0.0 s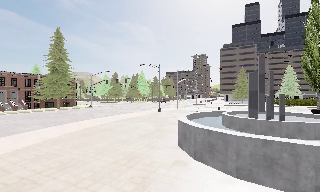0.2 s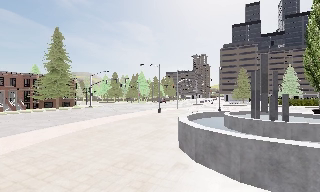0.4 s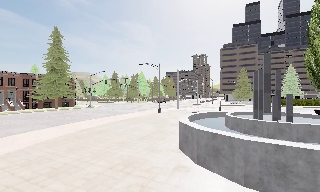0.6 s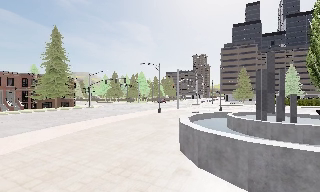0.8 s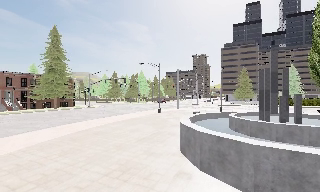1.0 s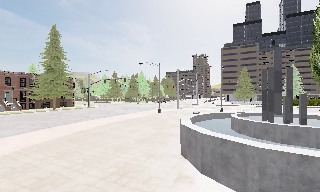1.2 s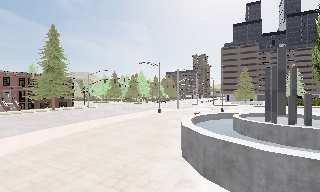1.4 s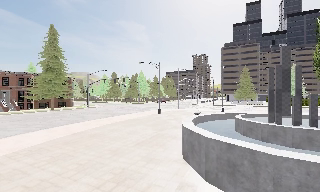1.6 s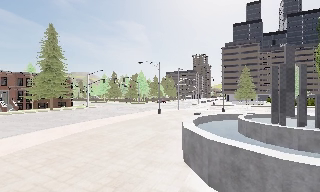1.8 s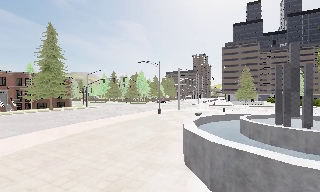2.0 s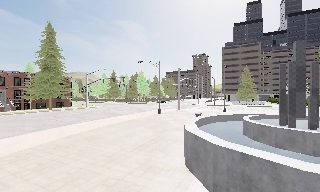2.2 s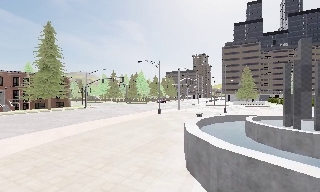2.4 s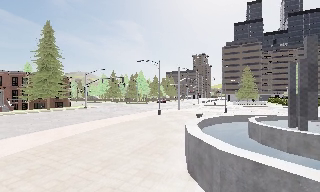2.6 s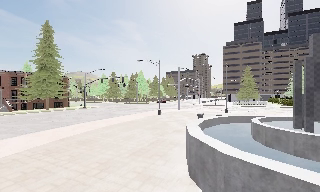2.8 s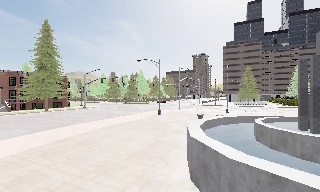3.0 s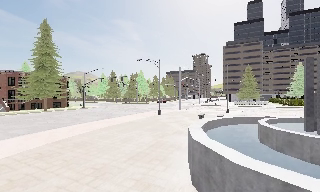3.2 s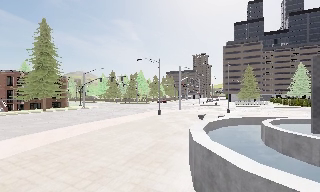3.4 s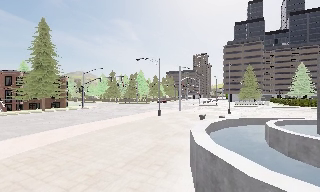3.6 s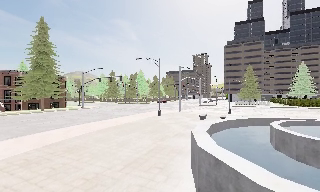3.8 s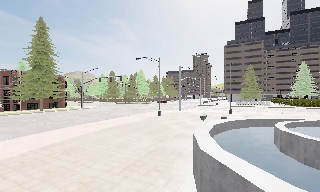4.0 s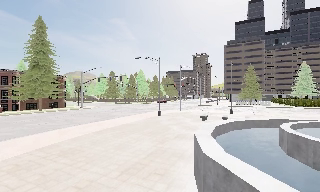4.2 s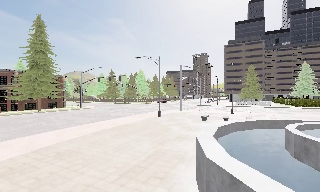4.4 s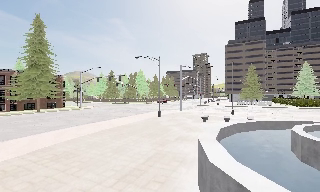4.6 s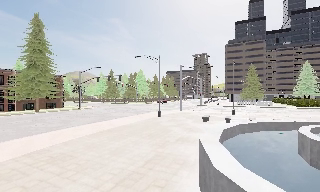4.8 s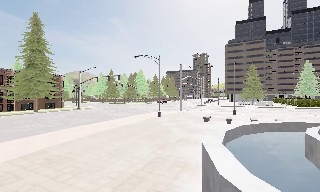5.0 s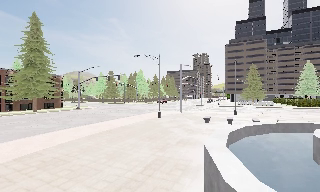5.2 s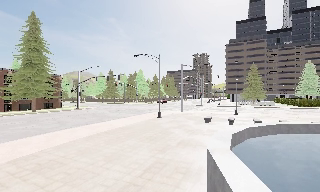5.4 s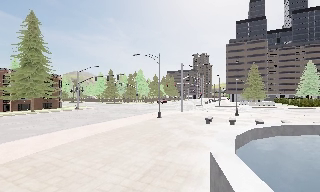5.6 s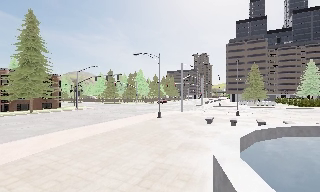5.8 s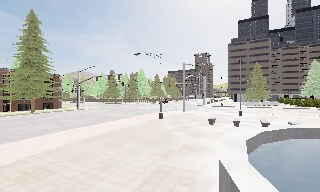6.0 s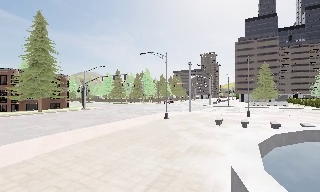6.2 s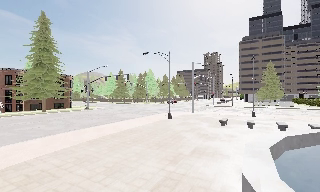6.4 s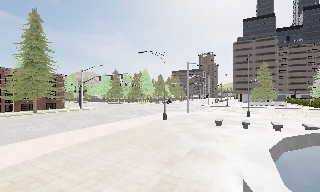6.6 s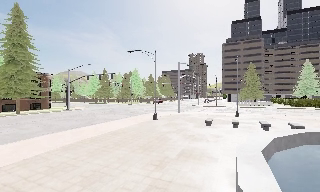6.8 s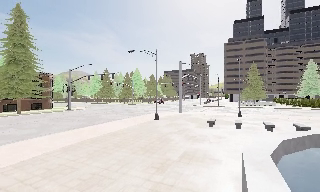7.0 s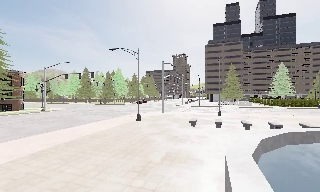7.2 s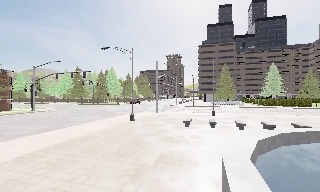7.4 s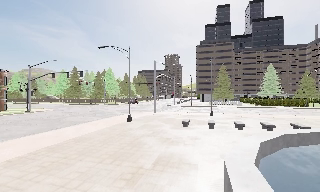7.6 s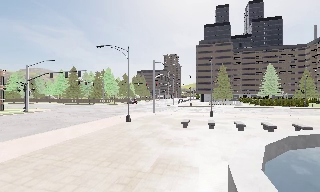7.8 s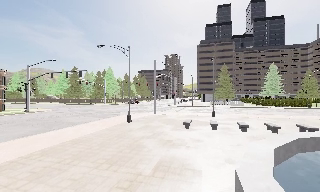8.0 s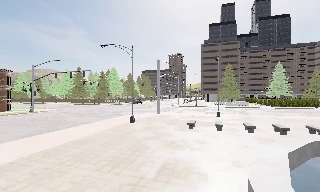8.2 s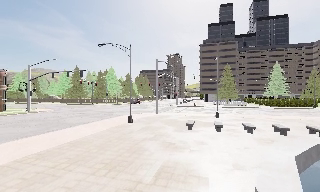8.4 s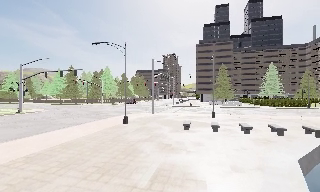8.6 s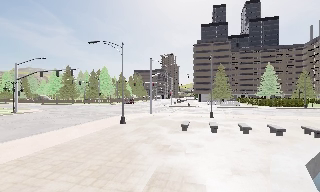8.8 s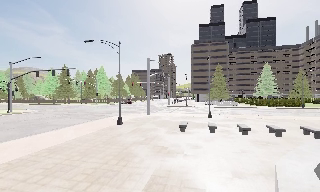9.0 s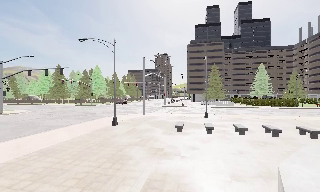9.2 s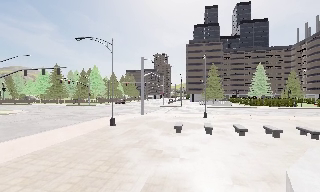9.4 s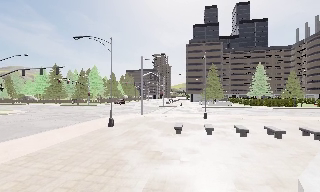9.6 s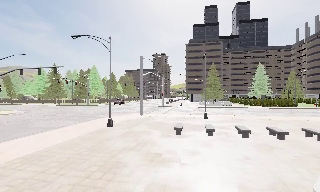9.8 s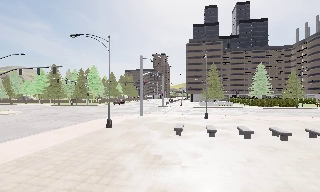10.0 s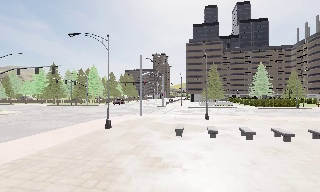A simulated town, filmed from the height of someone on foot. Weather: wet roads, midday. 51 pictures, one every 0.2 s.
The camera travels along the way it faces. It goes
forward.
0.0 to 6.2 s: The camera travels forward, about 7 m, so what stands in front looms larger.
6.2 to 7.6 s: The scene slides to the left, as the camera pans about 15 degrees to its right. It travels forward, about 1.5 m, so what stands in front looms larger.
7.6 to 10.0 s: The camera travels forward, about 3 m, so what stands in front looms larger.
The film runs forward here.
